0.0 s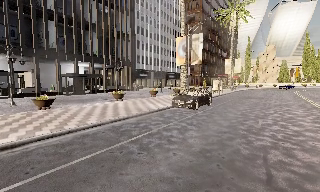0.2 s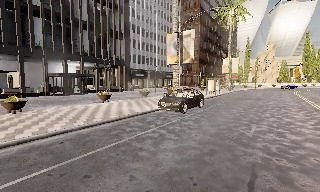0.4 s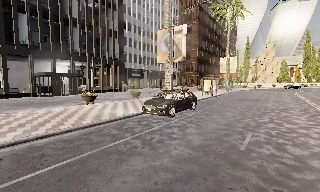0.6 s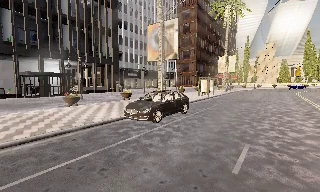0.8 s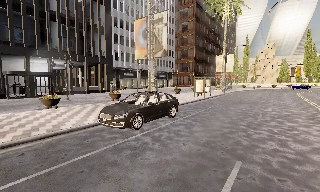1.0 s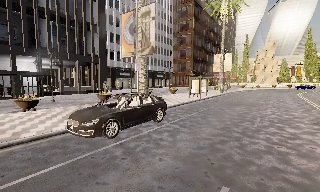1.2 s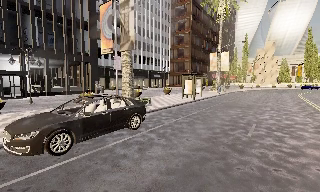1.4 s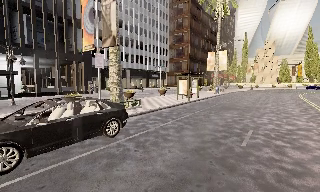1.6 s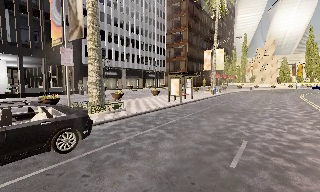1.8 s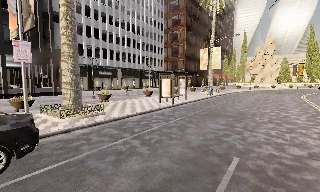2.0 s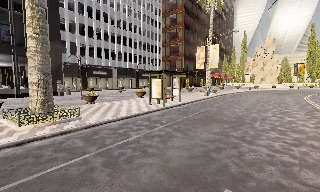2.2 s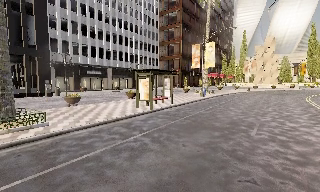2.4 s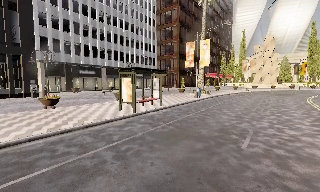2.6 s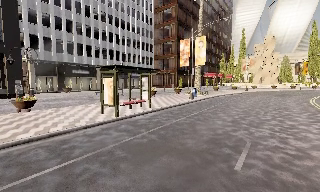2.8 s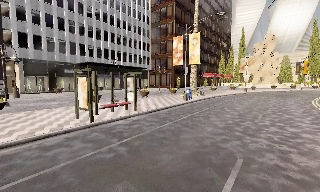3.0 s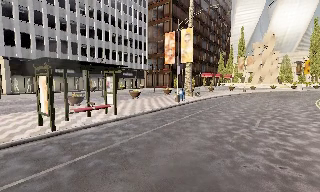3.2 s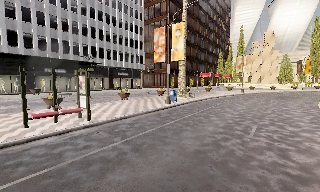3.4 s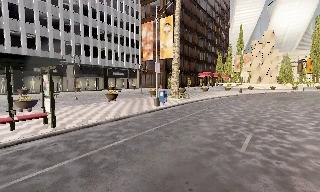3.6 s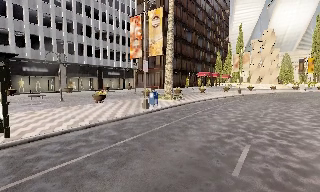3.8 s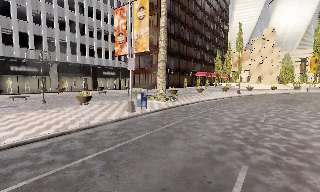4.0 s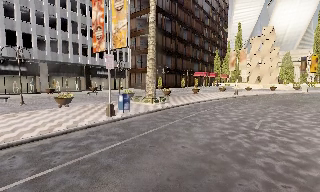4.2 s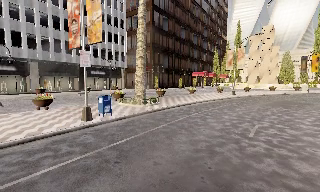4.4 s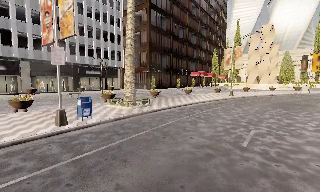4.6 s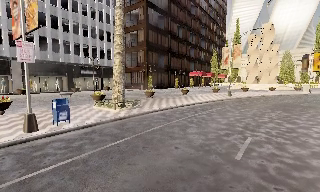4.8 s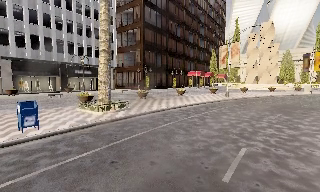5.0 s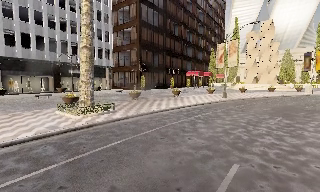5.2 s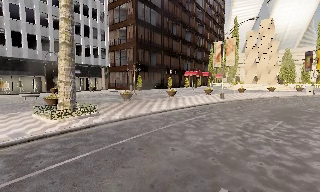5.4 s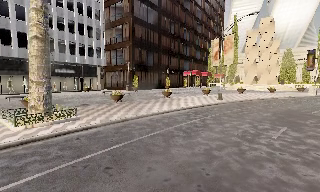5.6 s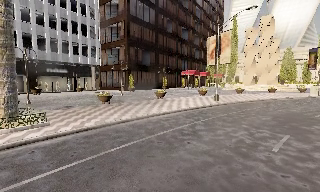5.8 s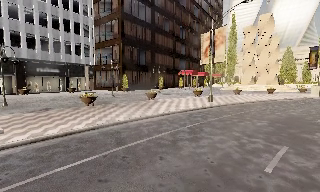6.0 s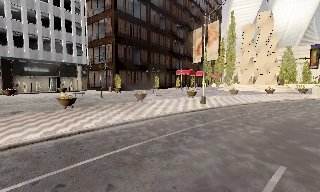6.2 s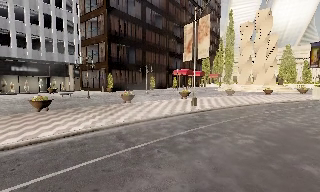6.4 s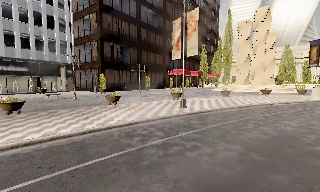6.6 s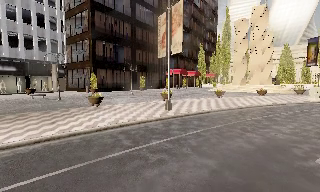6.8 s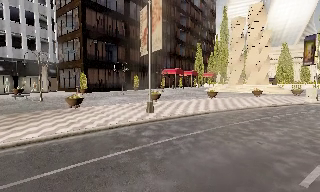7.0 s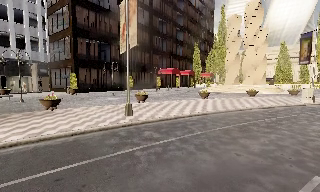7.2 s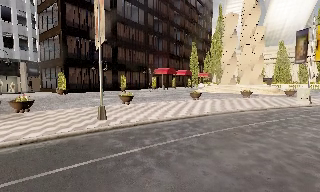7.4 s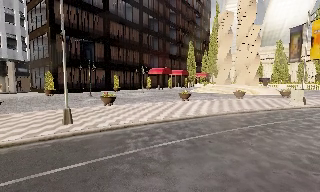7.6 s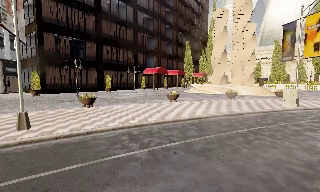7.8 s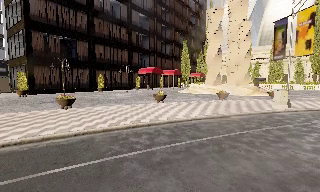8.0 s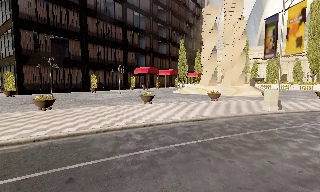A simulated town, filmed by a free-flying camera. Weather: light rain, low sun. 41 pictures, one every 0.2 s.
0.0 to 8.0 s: The camera travels forward and to its right, about 55 m, so what stands in front looms larger.
The film runs backward here.
